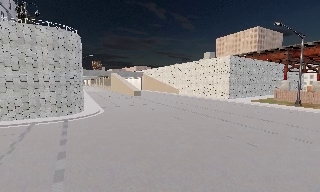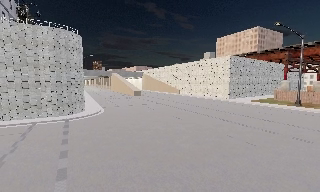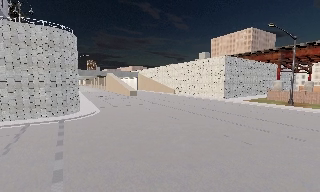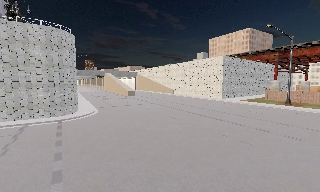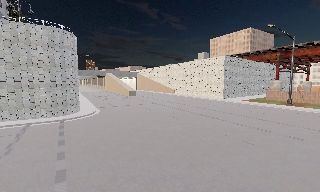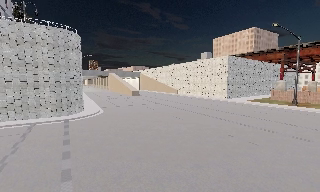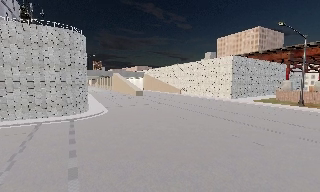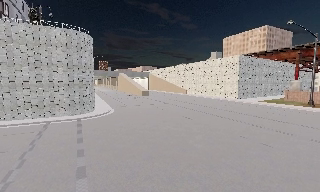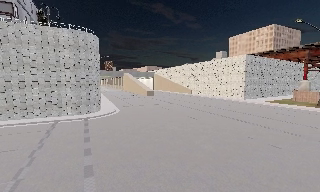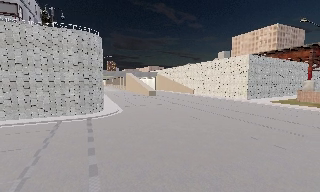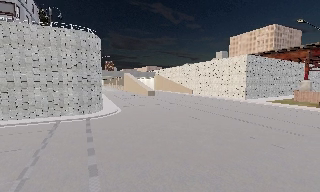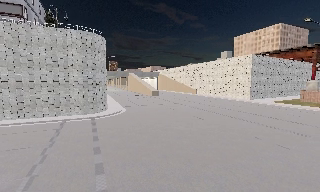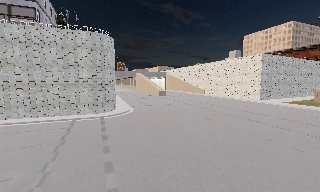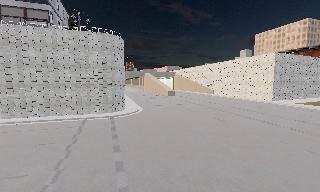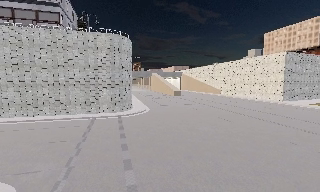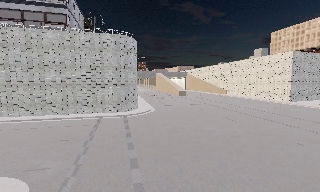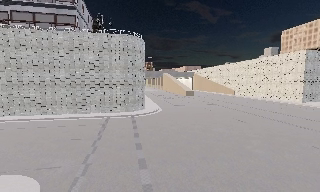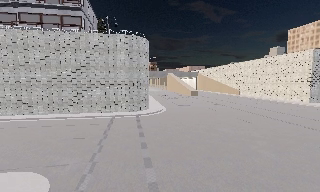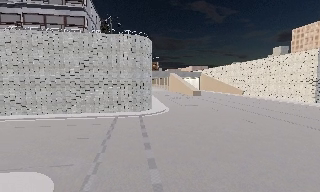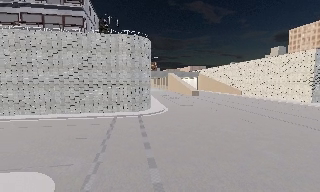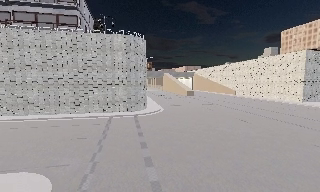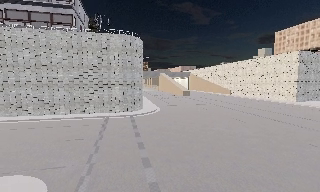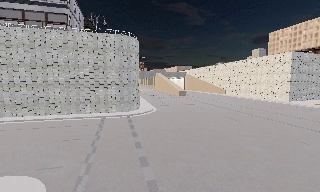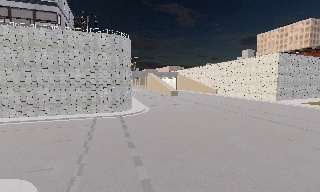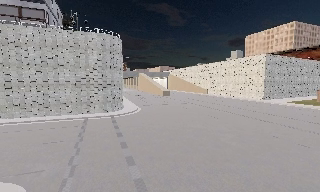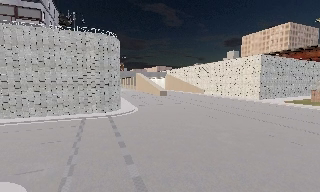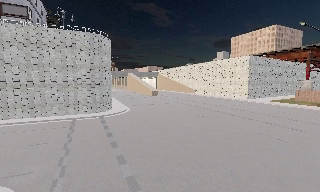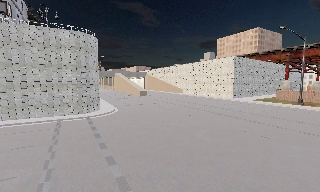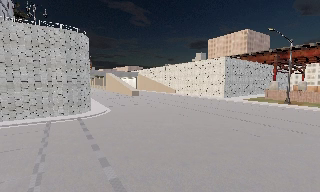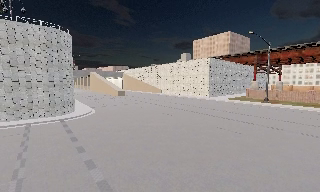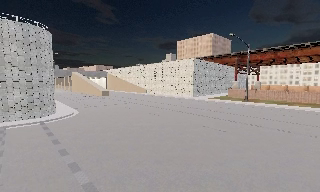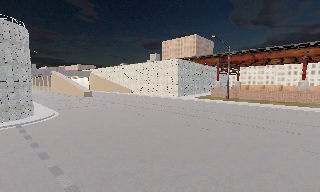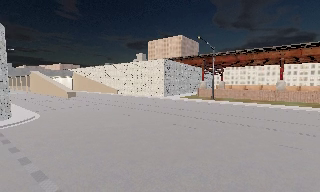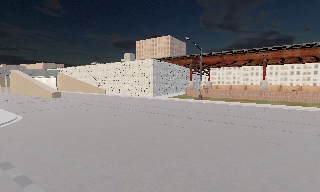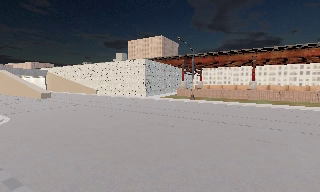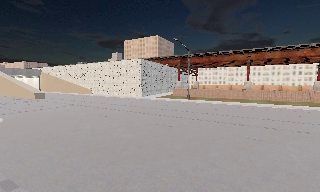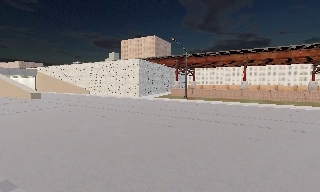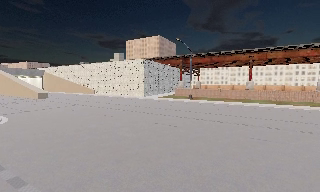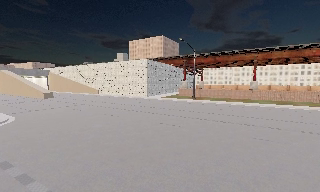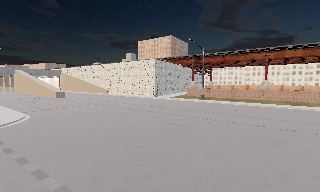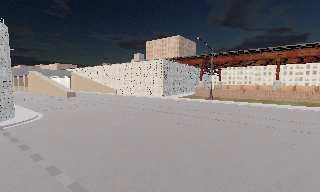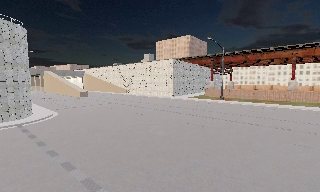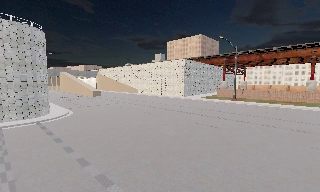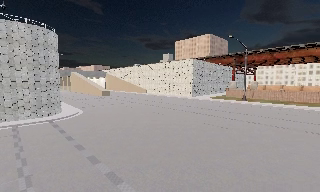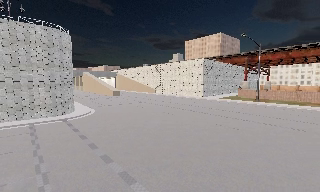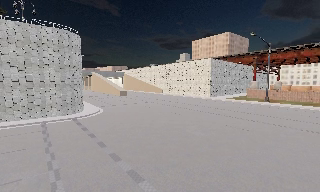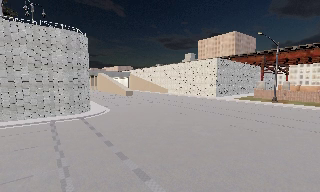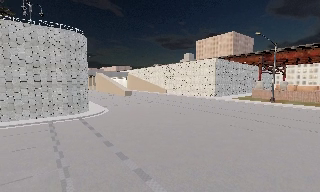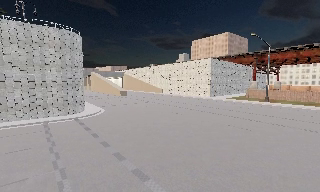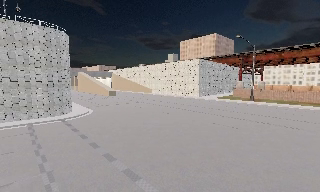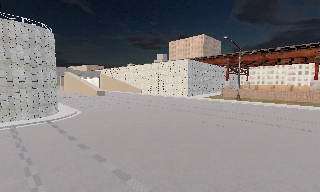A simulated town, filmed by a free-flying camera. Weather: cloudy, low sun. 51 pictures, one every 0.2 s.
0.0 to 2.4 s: The camera travels to its left, about 1 m, so close, fixed things drift to the right.
2.4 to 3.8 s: The scene slides to the right, as the camera pans about 10 degrees to its left. It travels to its left, about 0.5 m, so close, fixed things drift to the right.
3.8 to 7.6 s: The camera swings to its right by about 50 degrees, and the scene slides to the left. It travels backward and to its left, about 1.5 m.
7.6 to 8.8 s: The camera swings to its left by about 20 degrees, and the scene slides to the right.
8.8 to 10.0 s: The camera shifts only a little, or ends up much as it began.
The film runs backward here.
